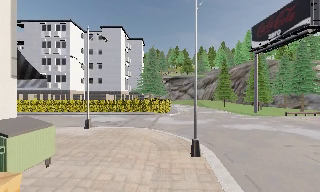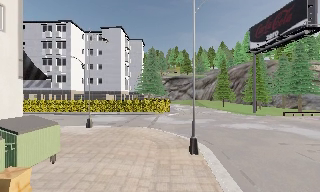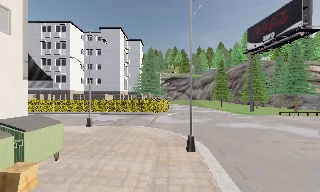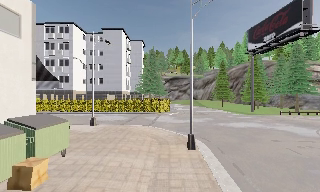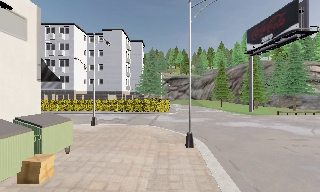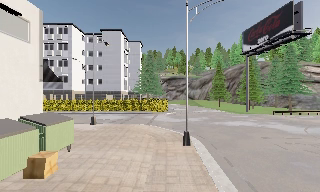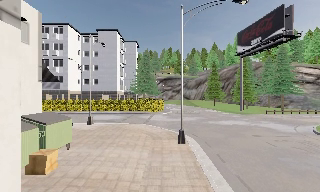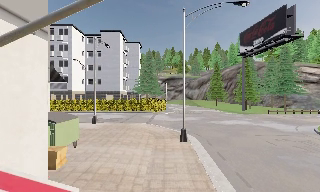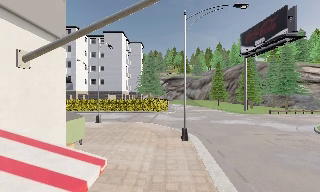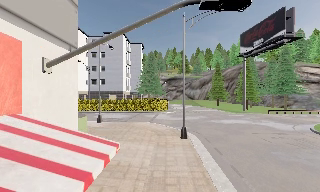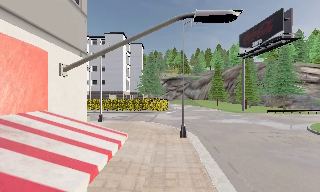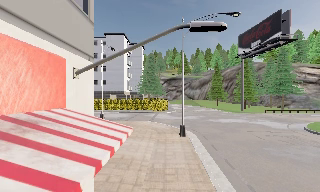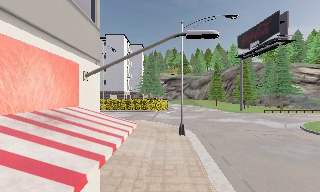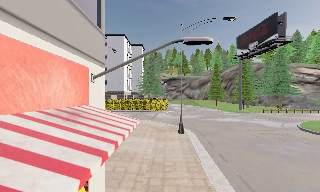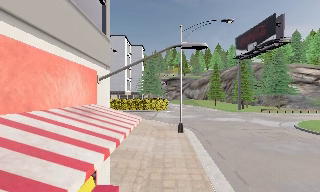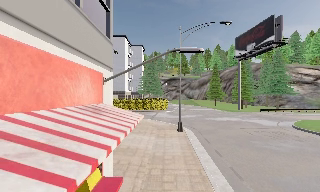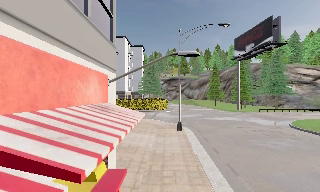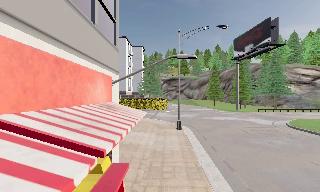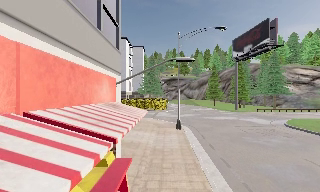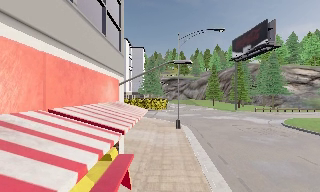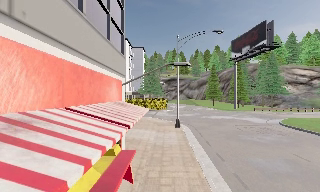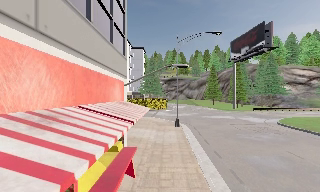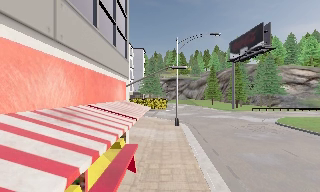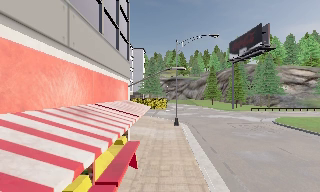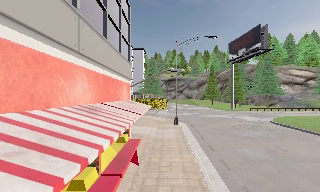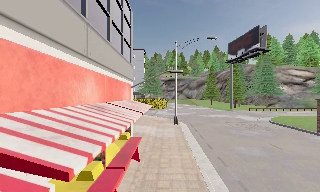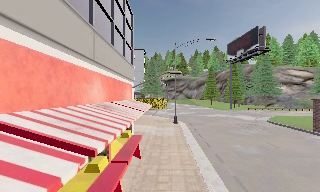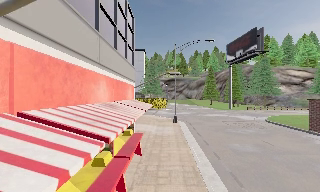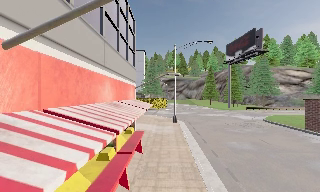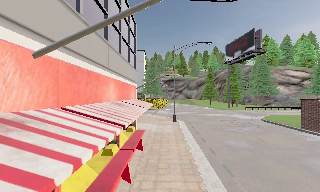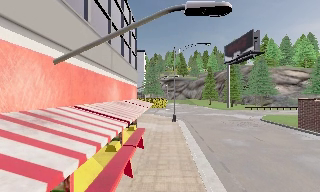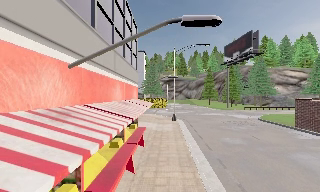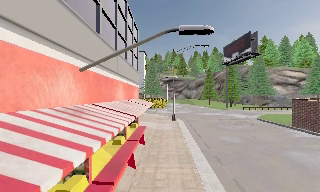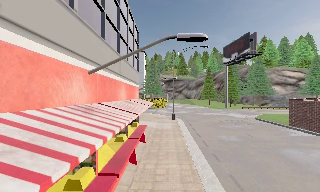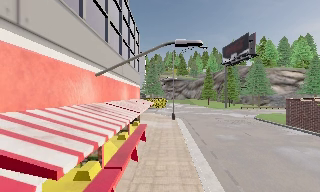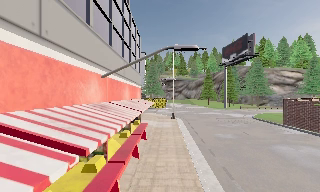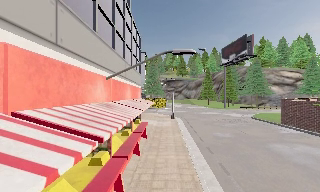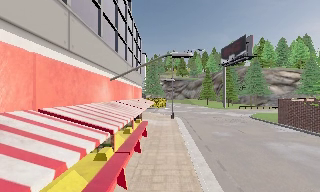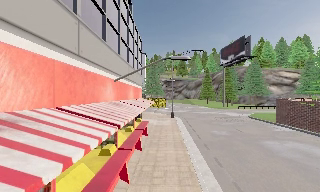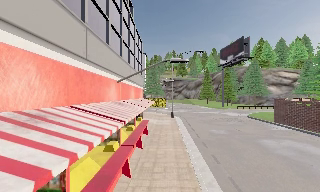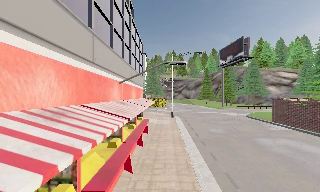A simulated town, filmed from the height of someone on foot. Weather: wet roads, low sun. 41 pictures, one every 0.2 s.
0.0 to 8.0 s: The camera travels backward, about 12 m, so what stands in front gets smaller.
The film runs backward here.
